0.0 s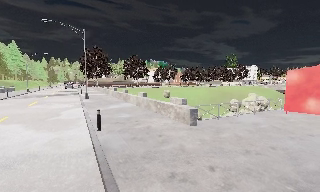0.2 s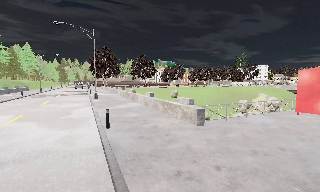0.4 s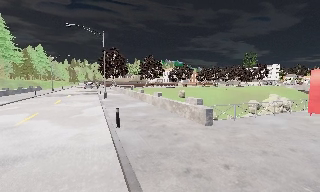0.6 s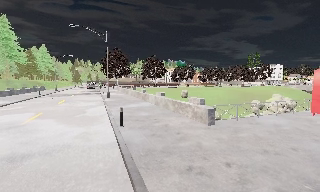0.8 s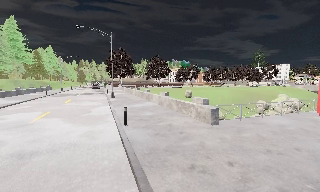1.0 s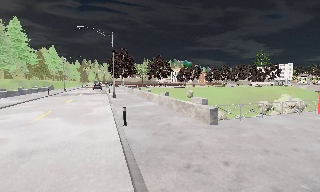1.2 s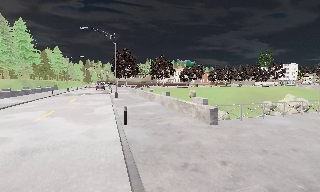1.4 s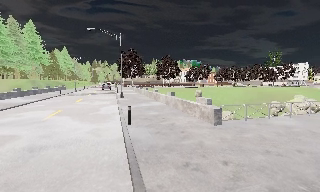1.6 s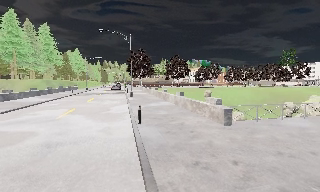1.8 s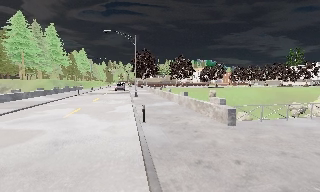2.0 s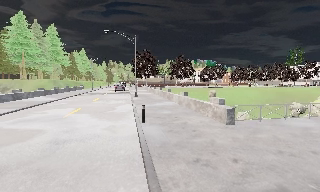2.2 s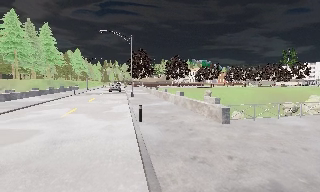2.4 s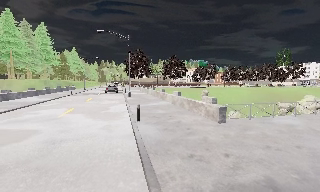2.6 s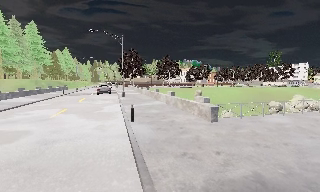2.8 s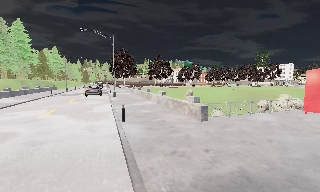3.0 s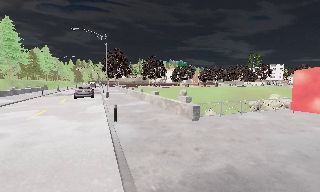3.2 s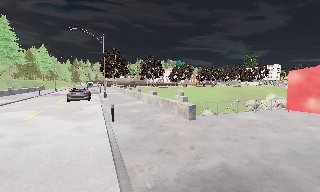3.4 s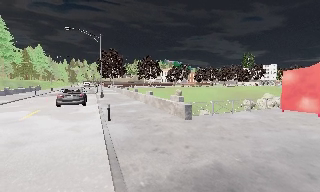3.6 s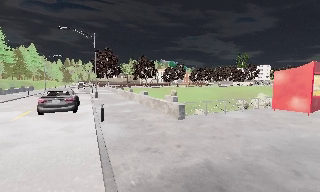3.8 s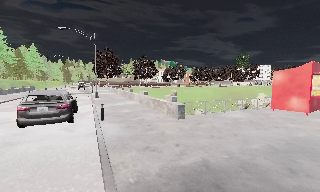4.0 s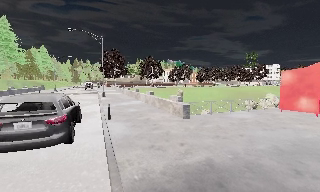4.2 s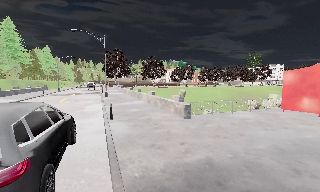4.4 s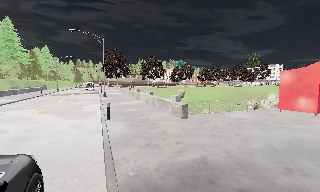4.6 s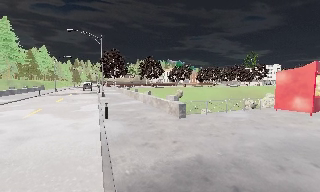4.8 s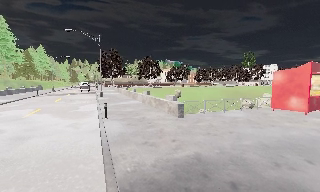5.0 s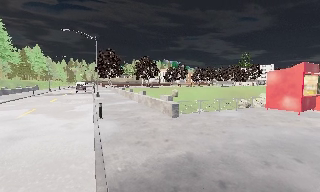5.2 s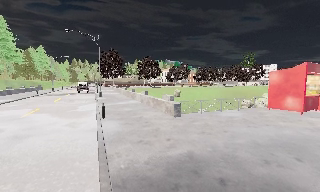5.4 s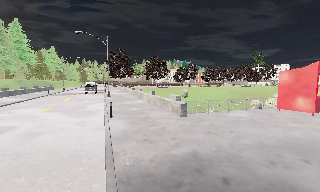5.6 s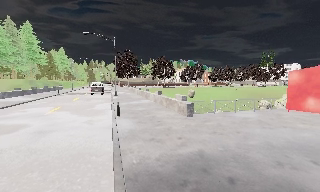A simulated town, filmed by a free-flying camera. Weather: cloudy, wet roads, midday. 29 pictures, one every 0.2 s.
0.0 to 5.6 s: The camera pans to its left, which is counterclockwise from overhead, by about 10 degrees. It travels backward and to its right, about 2.5 m, so what stands in front gets smaller.
The film runs backward here.
